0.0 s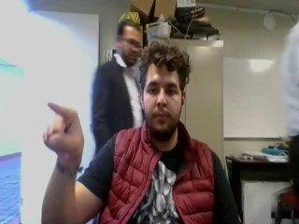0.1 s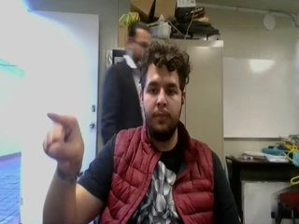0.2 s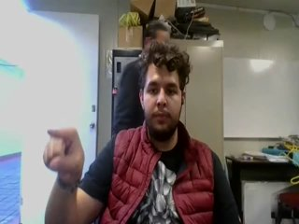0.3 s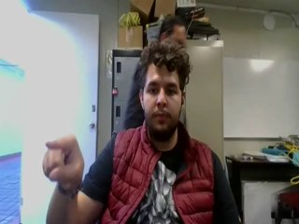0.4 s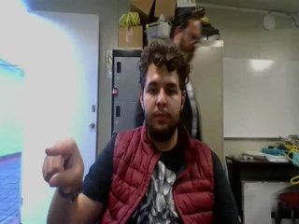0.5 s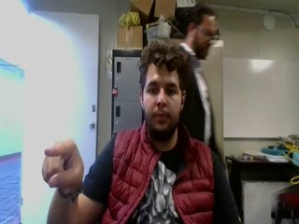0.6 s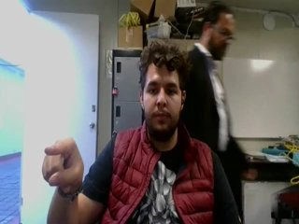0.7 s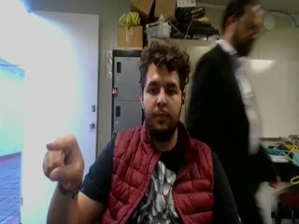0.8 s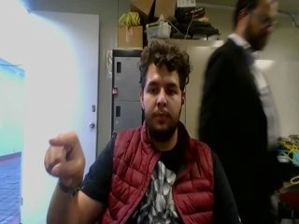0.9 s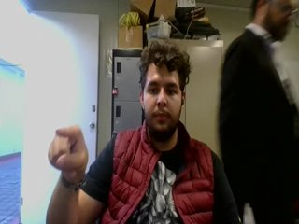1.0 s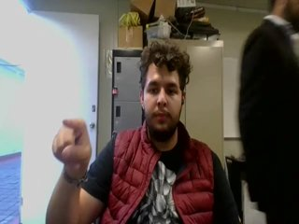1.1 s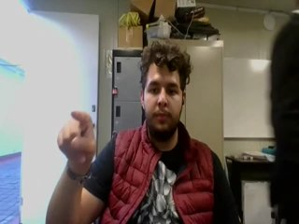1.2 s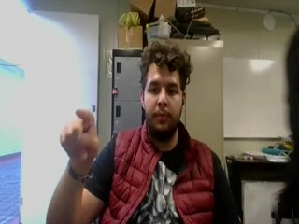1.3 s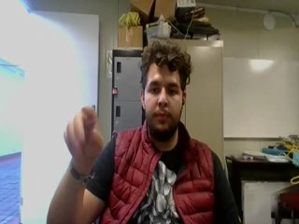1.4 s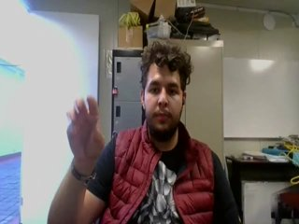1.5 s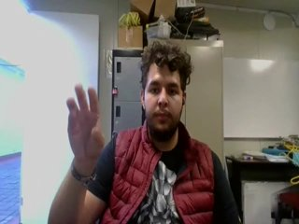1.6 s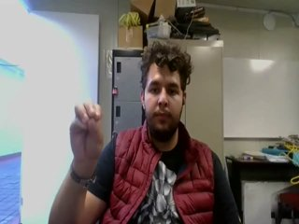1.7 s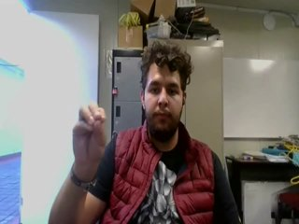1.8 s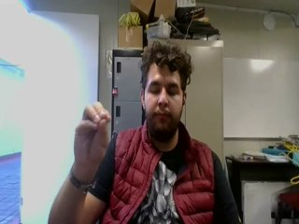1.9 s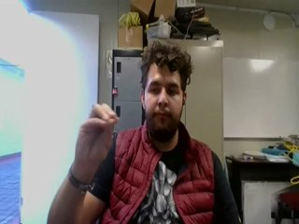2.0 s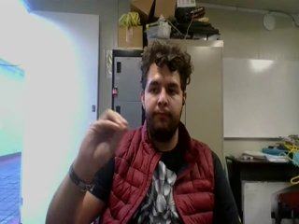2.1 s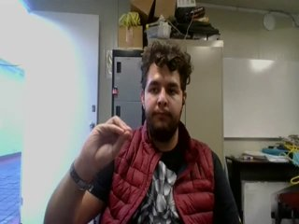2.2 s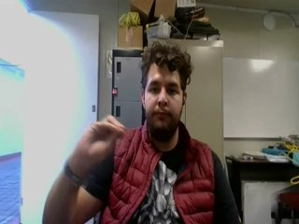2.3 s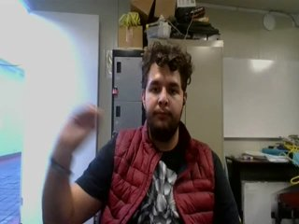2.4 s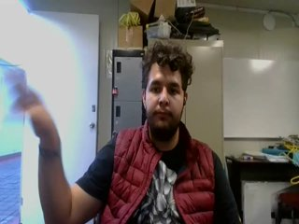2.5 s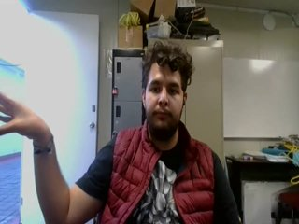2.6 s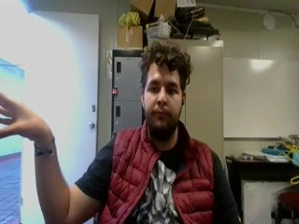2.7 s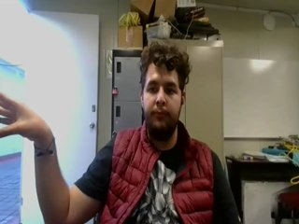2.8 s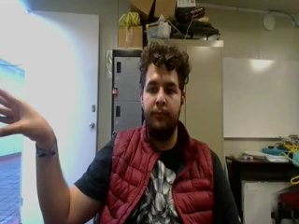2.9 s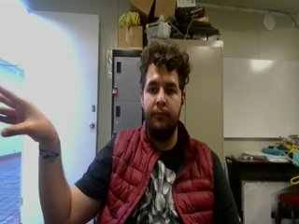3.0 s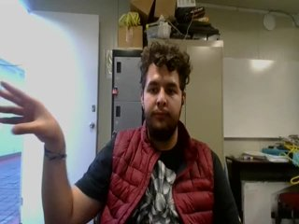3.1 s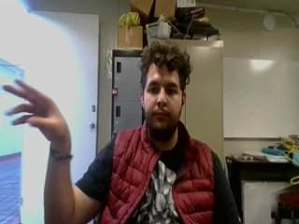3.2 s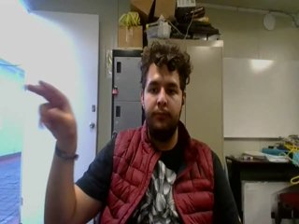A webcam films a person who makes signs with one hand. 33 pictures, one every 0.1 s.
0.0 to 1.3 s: Pointing with one finger.
1.4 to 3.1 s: On the screen the hand sweeps to the left. The name of the sign: Throw right.
